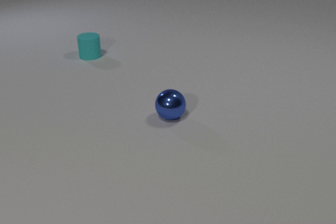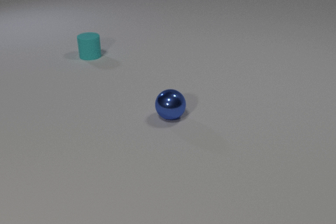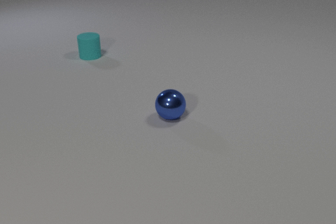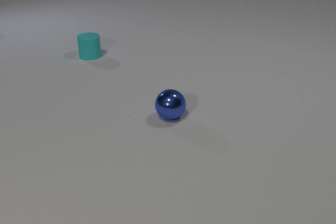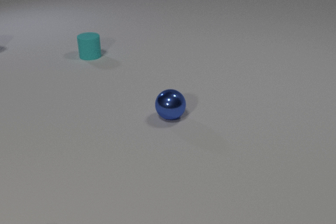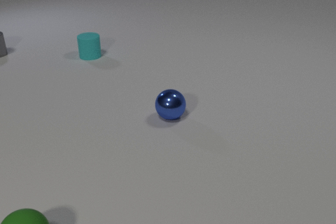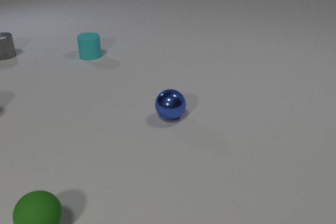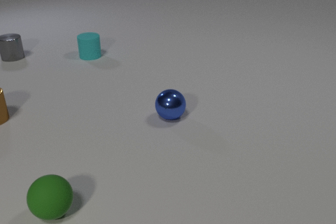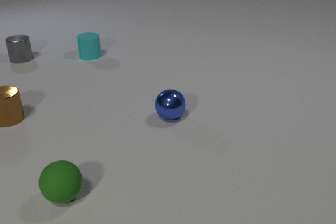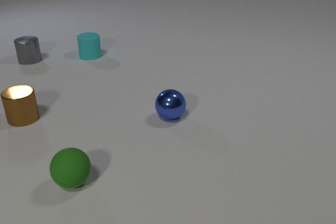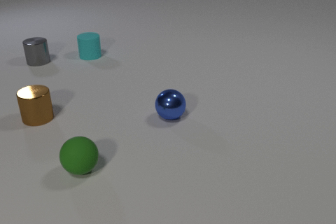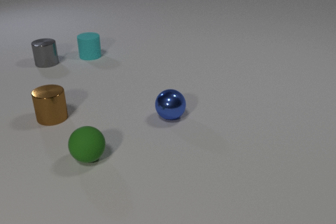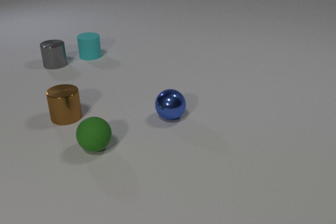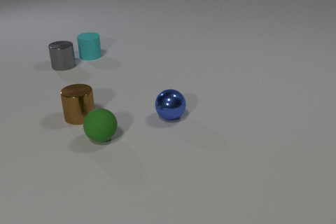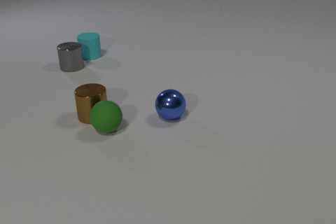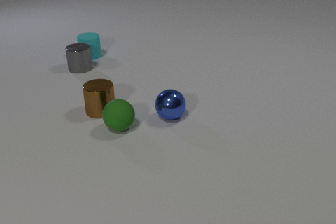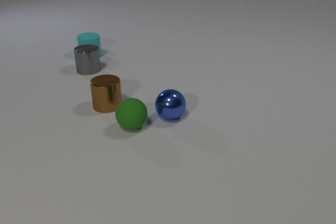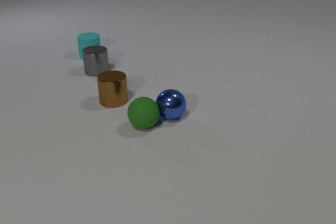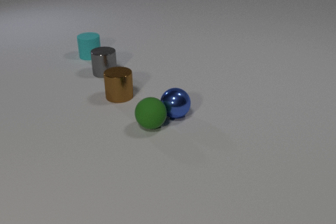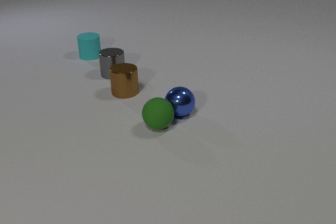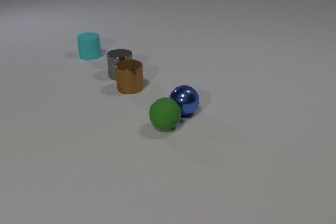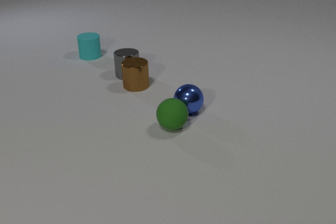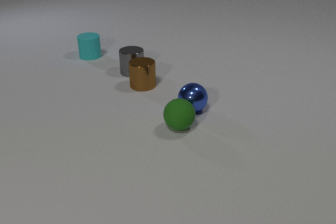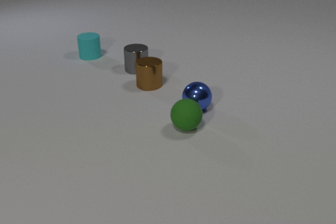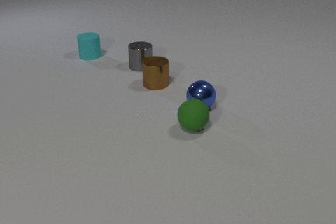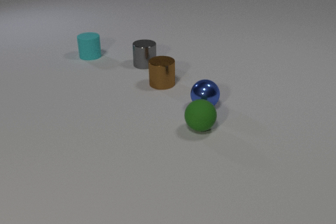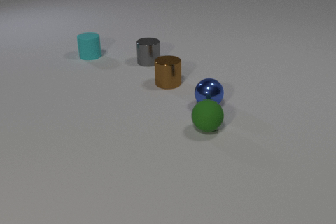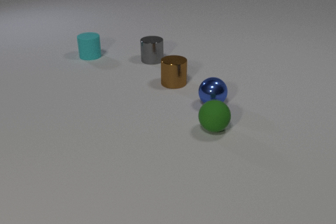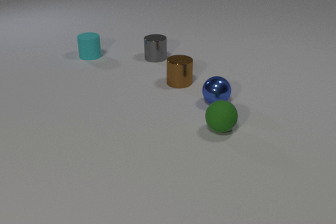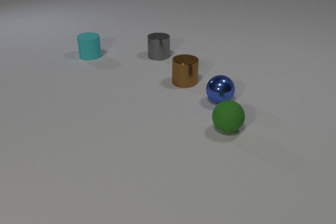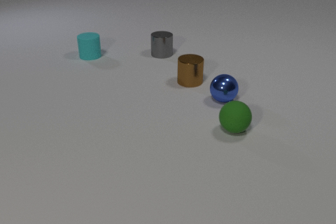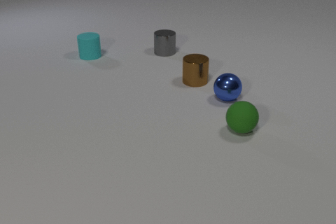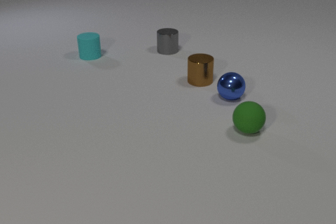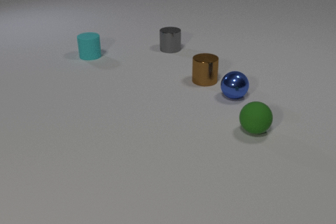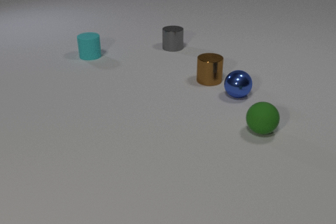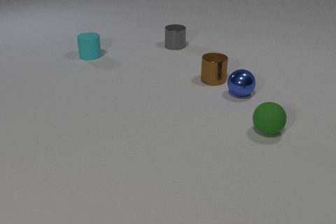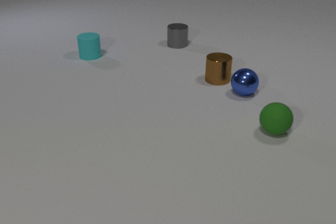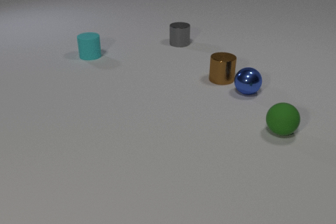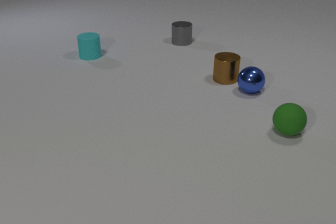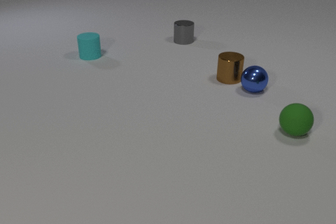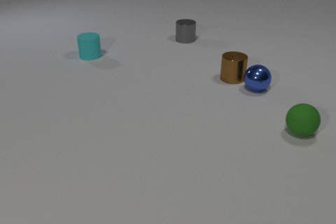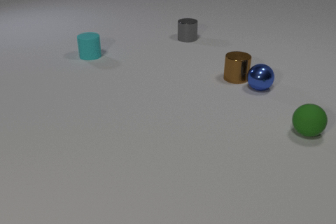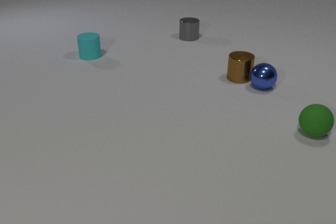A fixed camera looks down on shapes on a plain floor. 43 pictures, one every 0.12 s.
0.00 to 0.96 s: The brown metal cylinder comes in at the left edge, slides to the right. The green rubber sphere comes in at the bottom edge, rolls away from the camera and to the right. The gray metal cylinder comes in at the left edge, slides to the right and toward the camera.
0.96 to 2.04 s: The brown metal cylinder slides to the right. The green rubber sphere rolls away from the camera and to the right. The gray metal cylinder slides to the right and toward the camera. The brown metal cylinder and the green rubber sphere collide. The green rubber sphere and the blue metal sphere collide.
2.04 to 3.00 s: The brown metal cylinder slides to the right and away from the camera. The green rubber sphere rolls to the right. The gray metal cylinder slides to the right. The blue metal sphere rolls to the right and away from the camera. The brown metal cylinder and the gray metal cylinder collide.
3.00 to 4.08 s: The brown metal cylinder slides to the right. The green rubber sphere rolls to the right. The gray metal cylinder slides away from the camera and to the right. The blue metal sphere rolls to the right and away from the camera.
4.08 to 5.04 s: The brown metal cylinder slides to the right. The green rubber sphere rolls to the right. The gray metal cylinder slides away from the camera and to the right. The blue metal sphere rolls to the right and away from the camera.
How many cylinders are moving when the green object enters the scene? 1.
What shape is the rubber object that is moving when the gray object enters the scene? sphere.
What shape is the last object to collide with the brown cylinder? cylinder.
